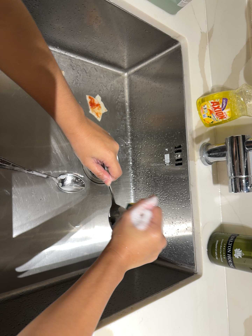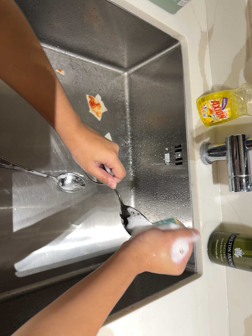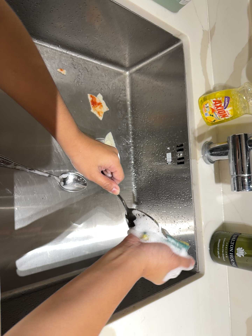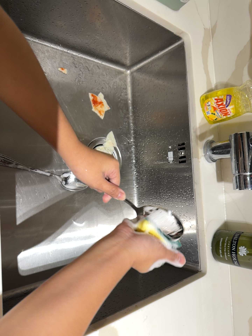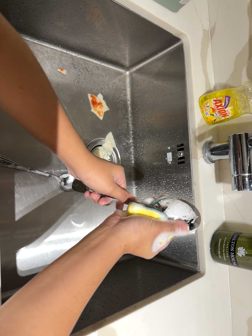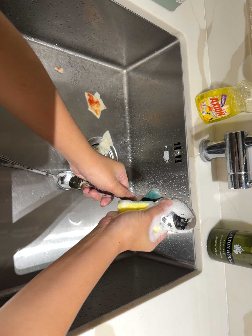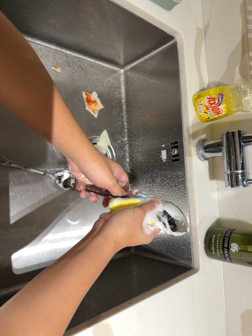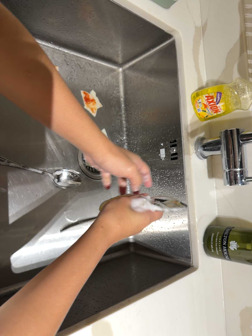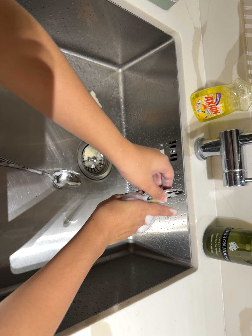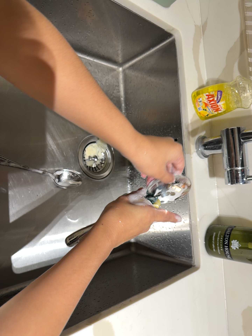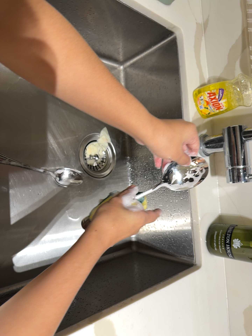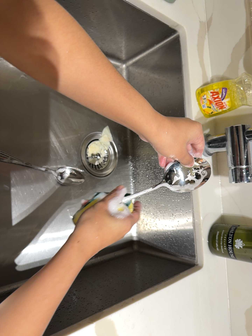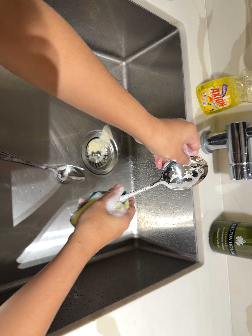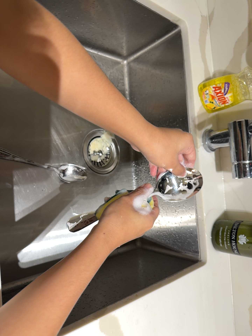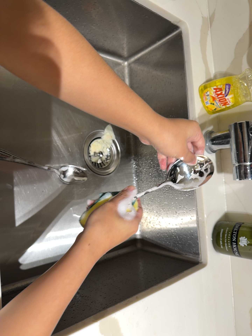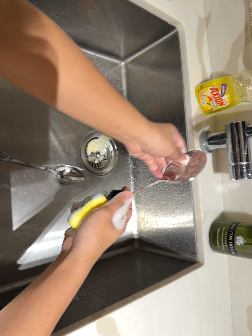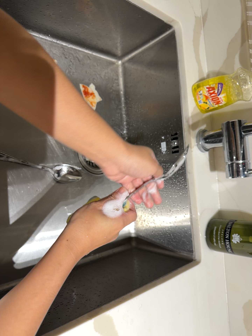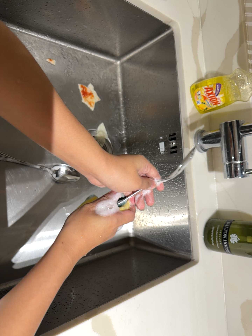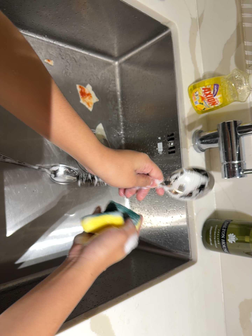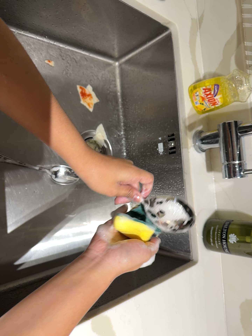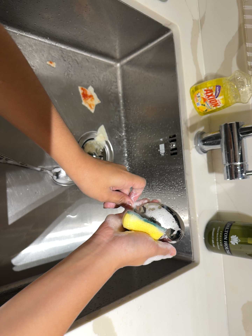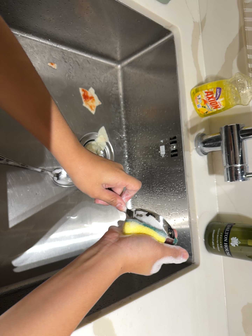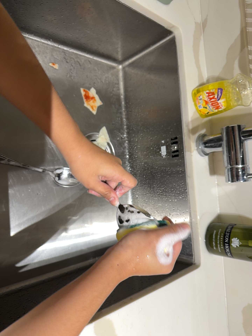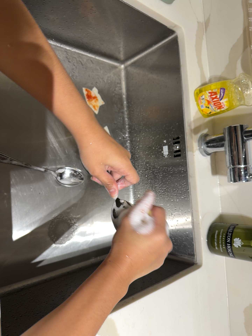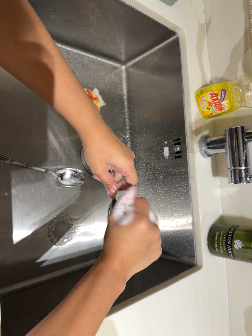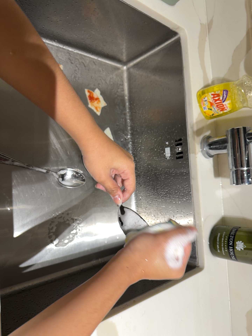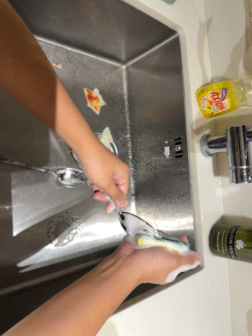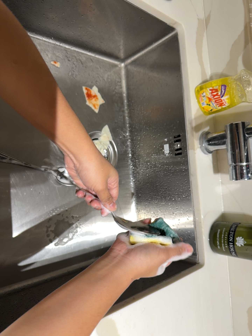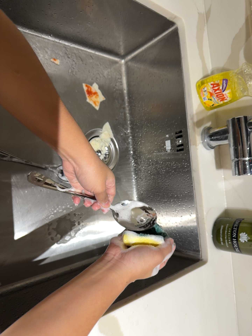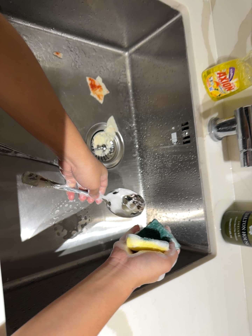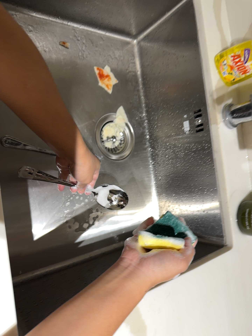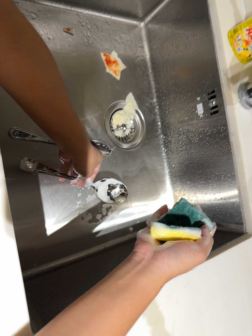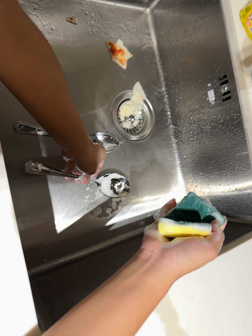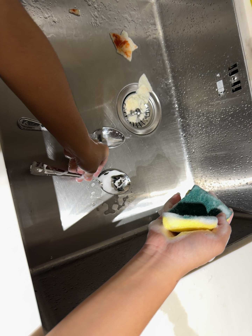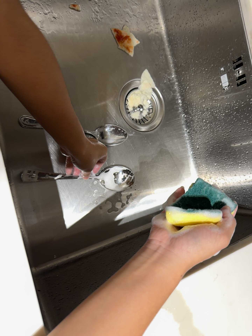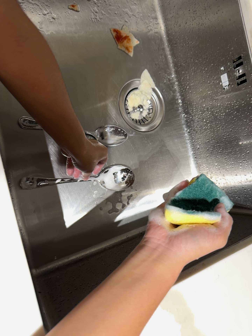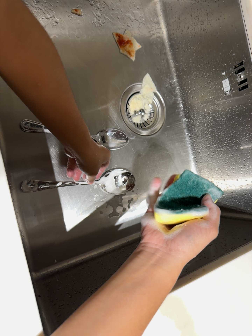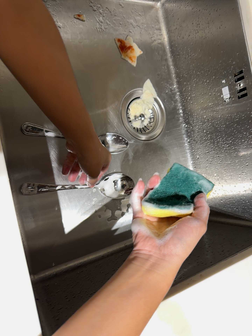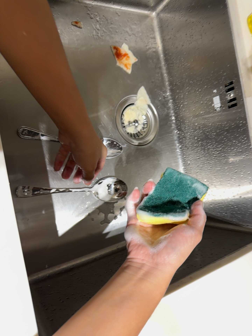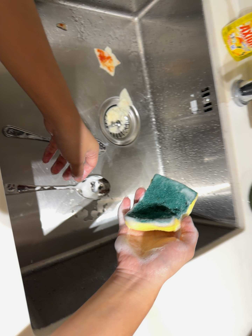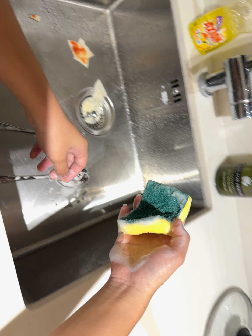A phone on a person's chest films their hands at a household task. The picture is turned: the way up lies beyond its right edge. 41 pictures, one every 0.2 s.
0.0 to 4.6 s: The camera keeps its place and its aim.
4.6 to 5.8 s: The camera shifts only a little, or ends up much as it began.
5.8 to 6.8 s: The camera pans to its left by about 10 degrees. It travels forward, about 7 cm, so what stands in front looms larger.
6.8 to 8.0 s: The scene slides to the left, as the camera pans about 15 degrees to its right. It travels backward, about 7 cm, so what stands in front gets smaller.
The film runs forward here.
